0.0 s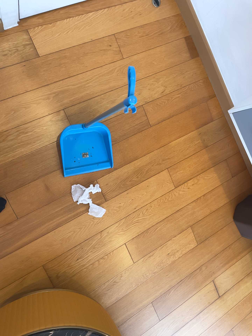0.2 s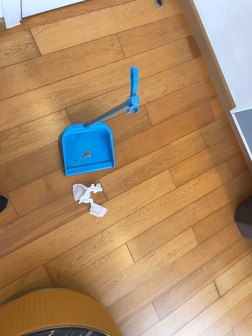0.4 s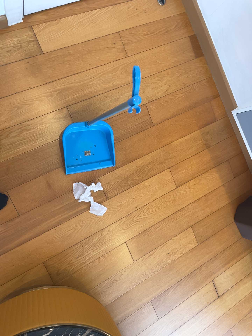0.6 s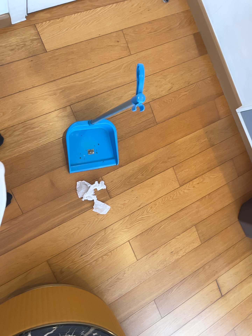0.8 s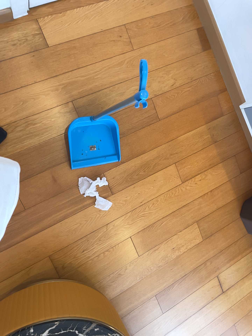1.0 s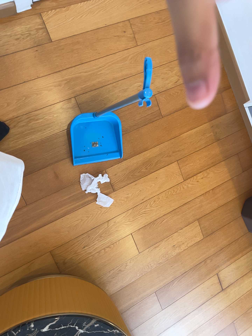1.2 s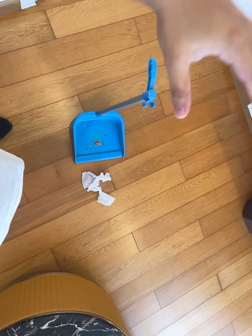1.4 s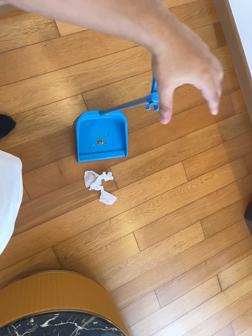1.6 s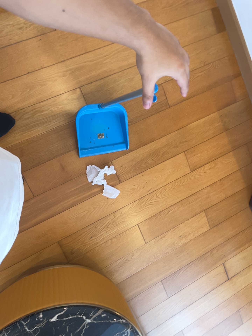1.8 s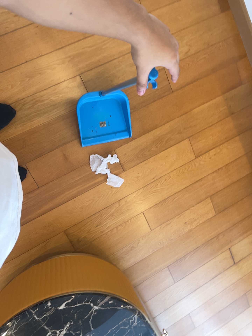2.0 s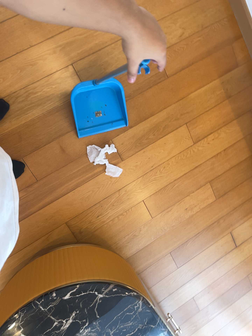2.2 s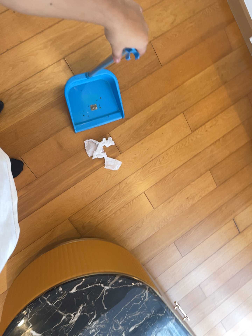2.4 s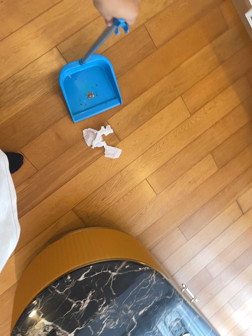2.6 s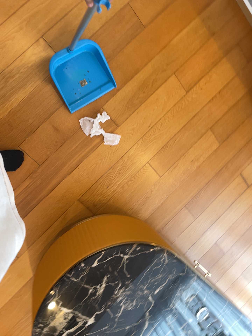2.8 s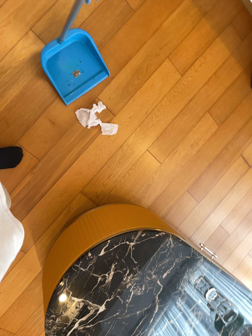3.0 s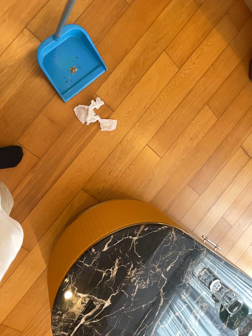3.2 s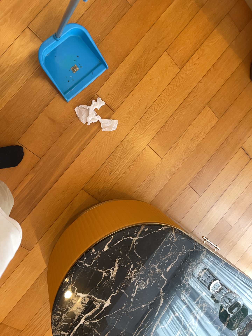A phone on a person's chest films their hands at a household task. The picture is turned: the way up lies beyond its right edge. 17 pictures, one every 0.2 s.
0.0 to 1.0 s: The camera shifts only a little, or ends up much as it began.
1.0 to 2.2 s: The camera's aim tips toward the bottom of its view by about 10 degrees, and the scene shifts upward.
2.2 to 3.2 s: The camera's aim tips toward the bottom of its view by about 10 degrees, and the scene shifts upward. It rolls about its line of sight by about 15 degrees, and the scene rotates counterclockwise.
The film runs forward here.
